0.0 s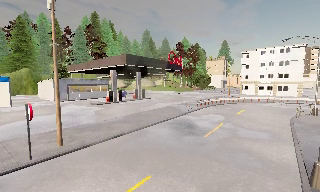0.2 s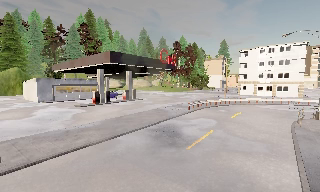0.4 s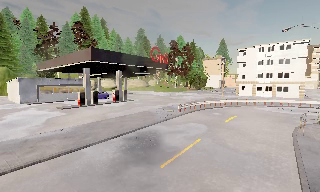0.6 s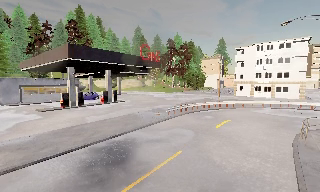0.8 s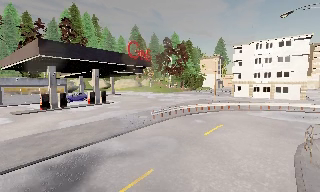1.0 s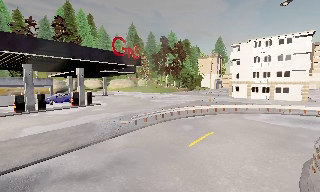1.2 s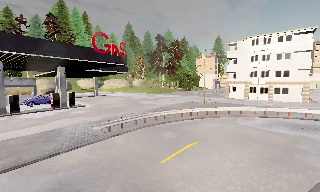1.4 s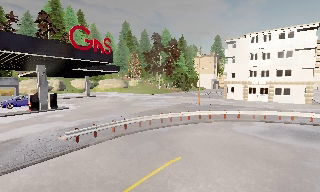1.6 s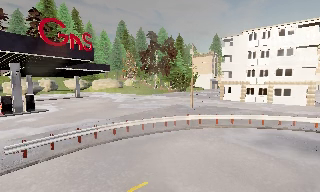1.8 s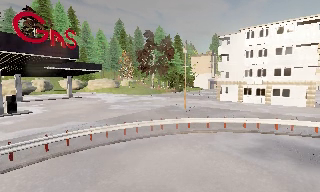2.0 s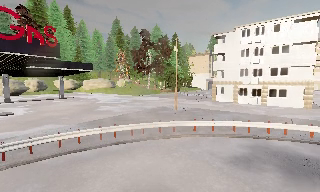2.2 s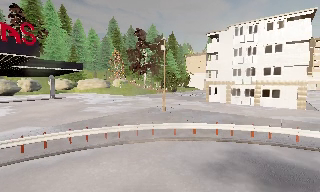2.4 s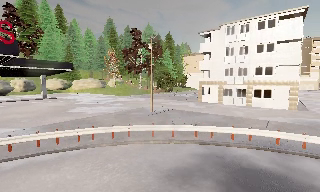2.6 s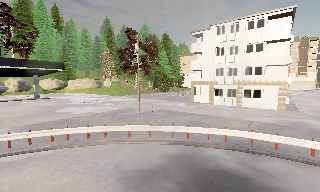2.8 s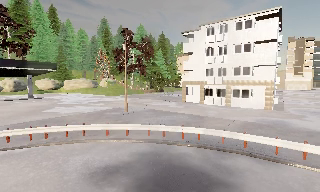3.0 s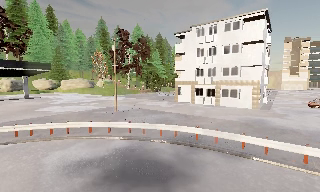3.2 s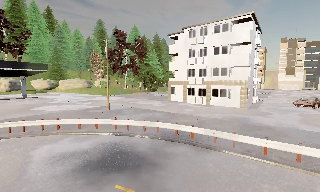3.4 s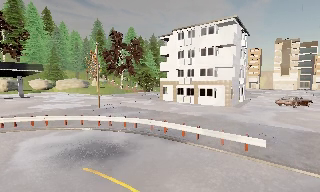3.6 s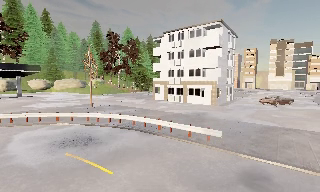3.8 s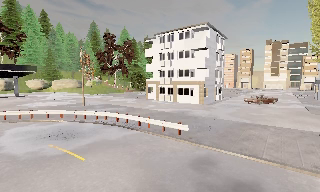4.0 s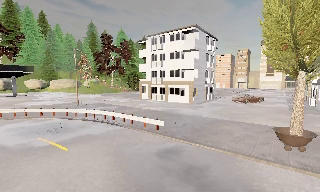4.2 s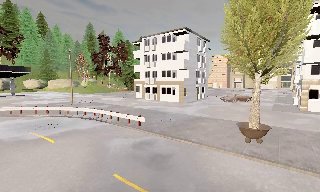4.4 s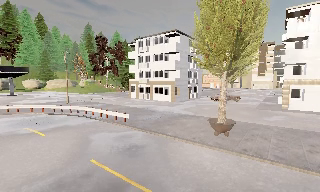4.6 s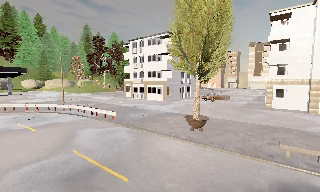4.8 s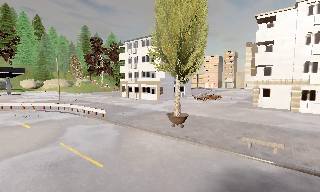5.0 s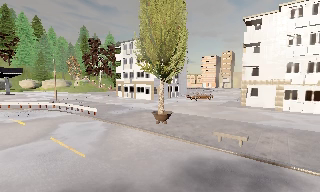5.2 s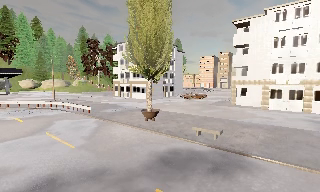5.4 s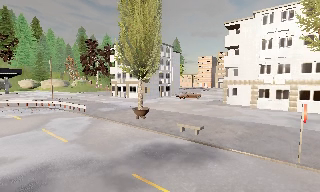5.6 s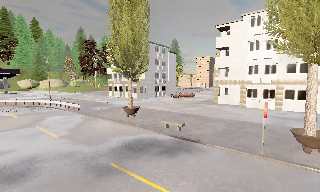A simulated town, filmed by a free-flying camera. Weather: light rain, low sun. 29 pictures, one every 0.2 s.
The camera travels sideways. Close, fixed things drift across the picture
to the left.
0.0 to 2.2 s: The camera travels forward and to its right, about 20 m, so what stands in front looms larger.
2.2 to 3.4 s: The camera travels to its right, about 8 m, so close, fixed things drift to the left.
3.4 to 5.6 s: The camera travels to its right and backward, about 16 m, so close, fixed things drift to the left.
The film runs forward here.
